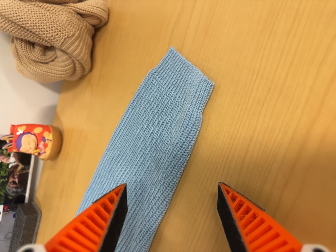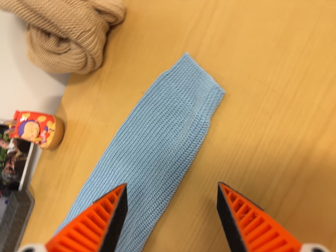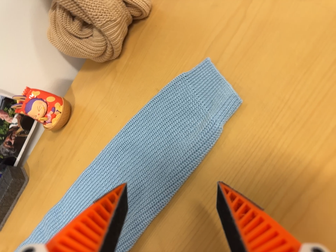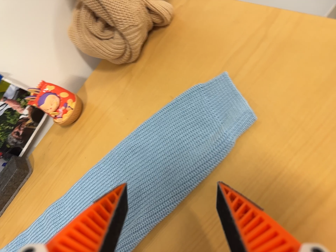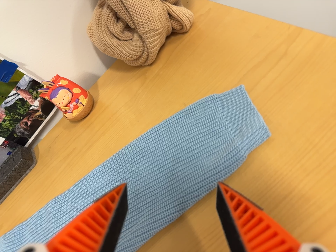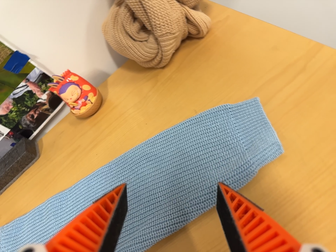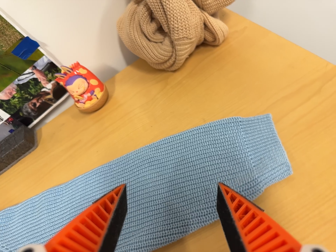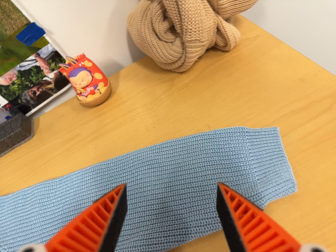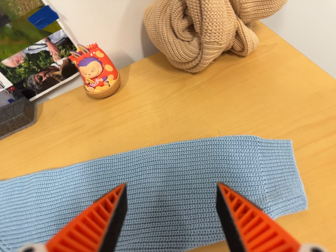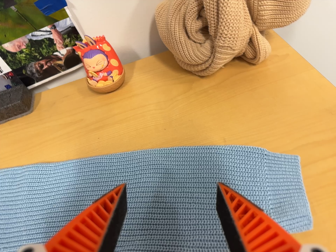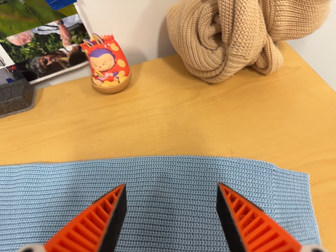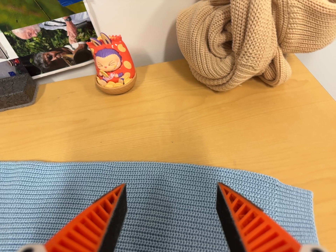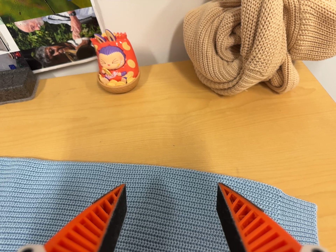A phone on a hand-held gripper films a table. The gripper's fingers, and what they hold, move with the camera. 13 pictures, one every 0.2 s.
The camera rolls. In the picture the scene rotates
clockwise.
The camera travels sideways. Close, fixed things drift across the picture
to the right.
0.0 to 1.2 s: The camera travels to its left, about 9 cm, so close, fixed things drift to the right. It rolls about its line of sight by about 40 degrees, and the scene rotates clockwise.
1.2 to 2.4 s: The camera travels to its left and forward, about 9 cm. It rolls about its line of sight by about 25 degrees, and the scene rotates clockwise.
The film runs backward here.
